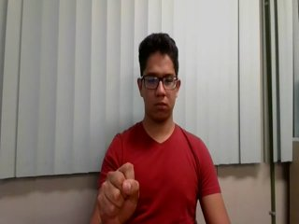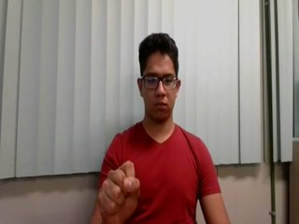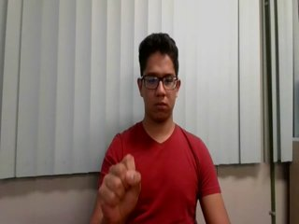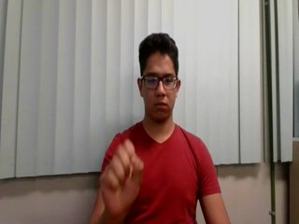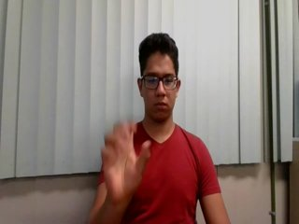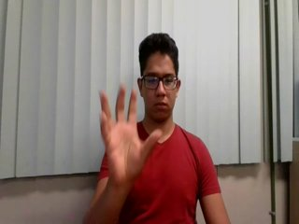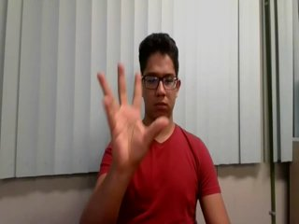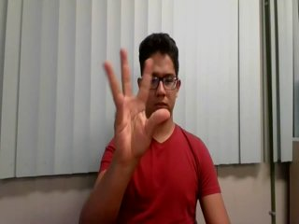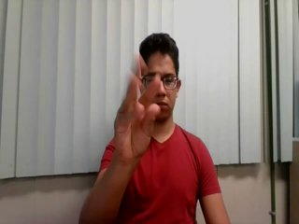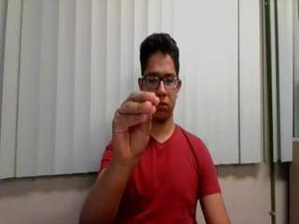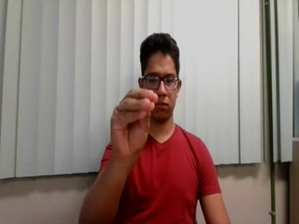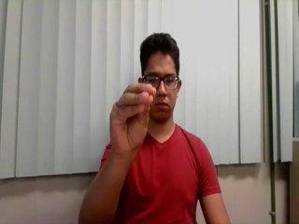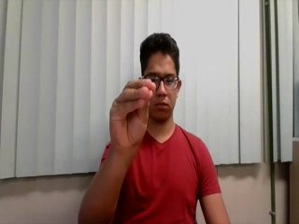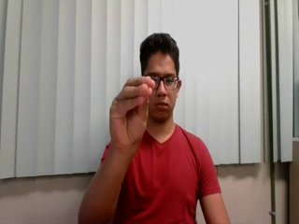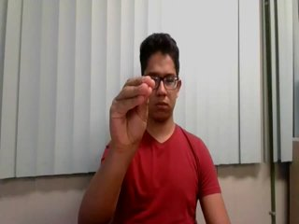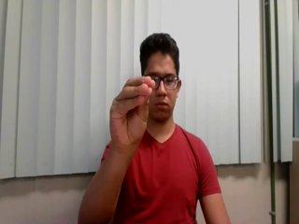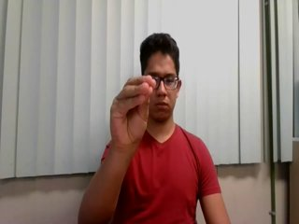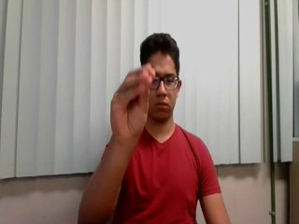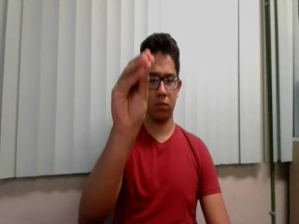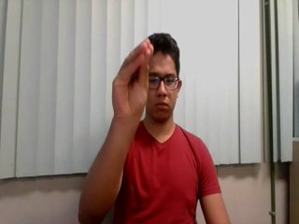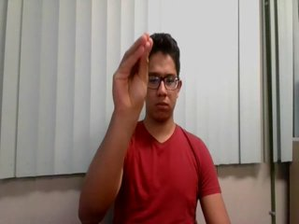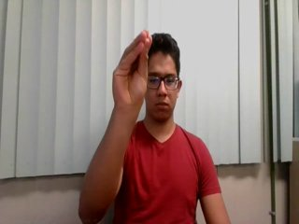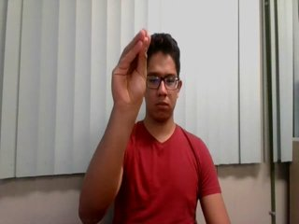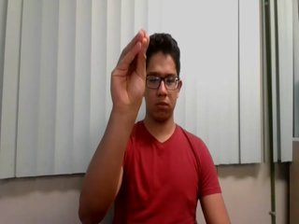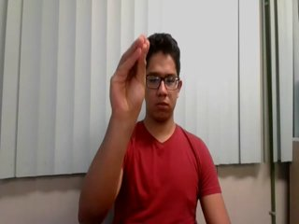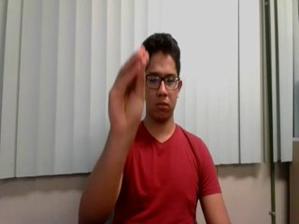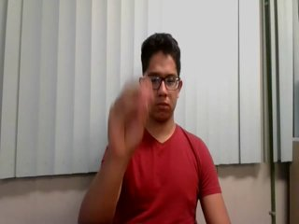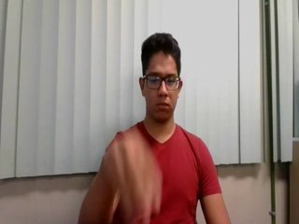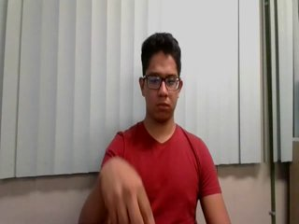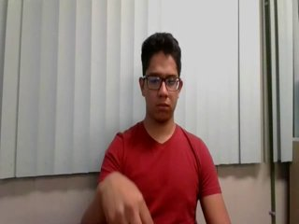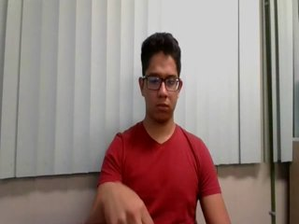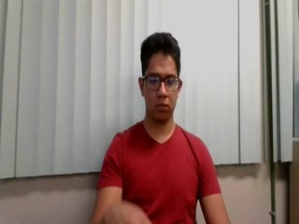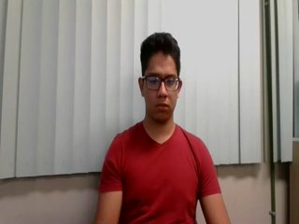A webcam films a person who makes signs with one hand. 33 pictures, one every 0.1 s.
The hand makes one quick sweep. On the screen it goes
downward.
0.0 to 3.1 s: On the screen the hand sweeps downward. The name of the sign: Throw down.
